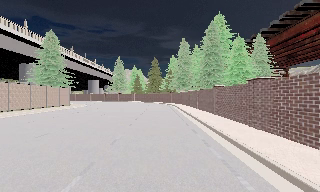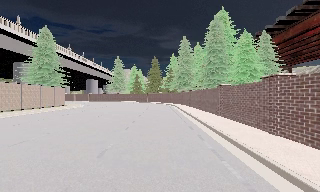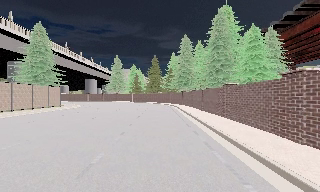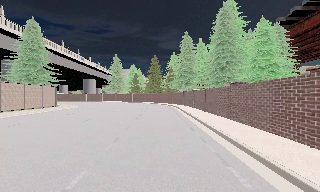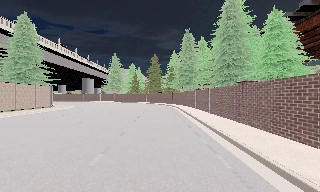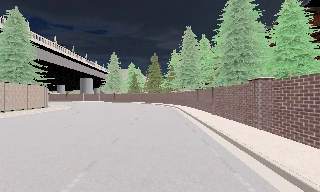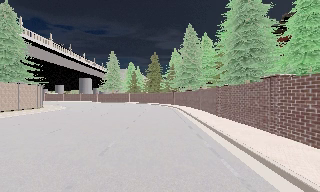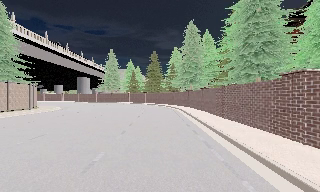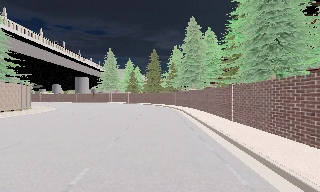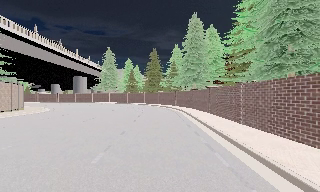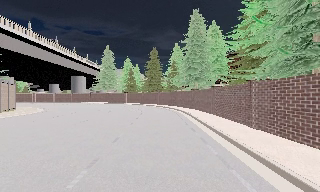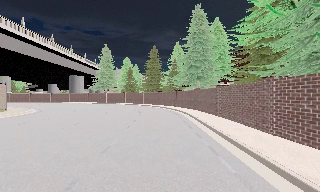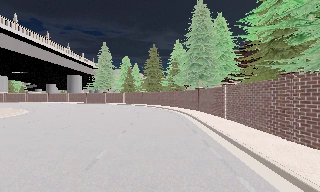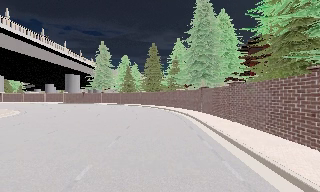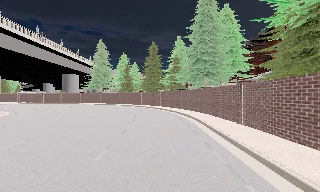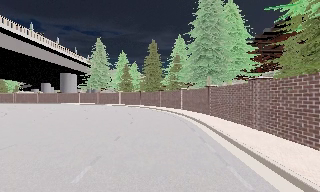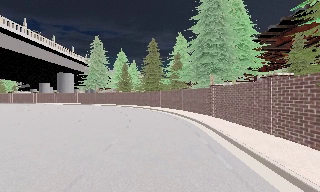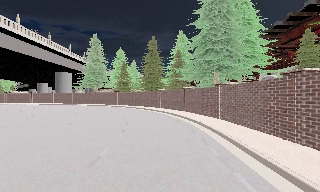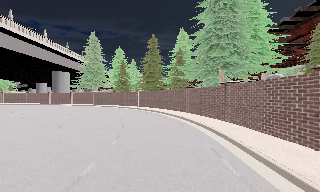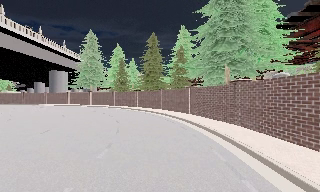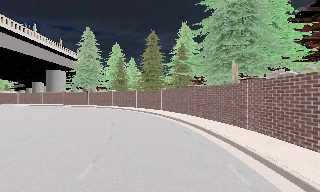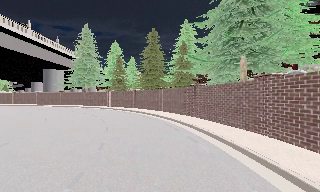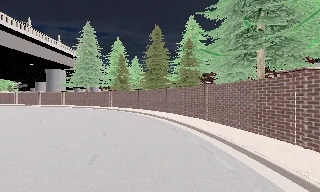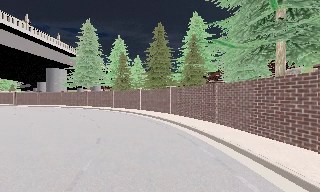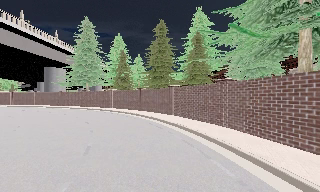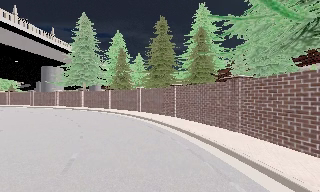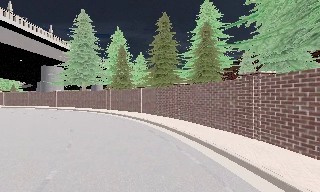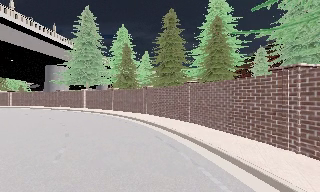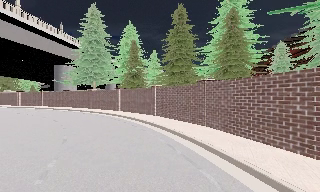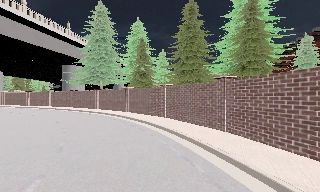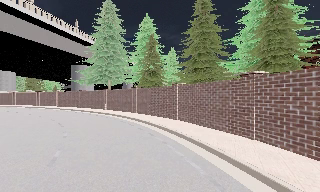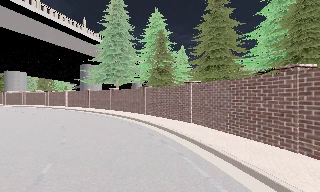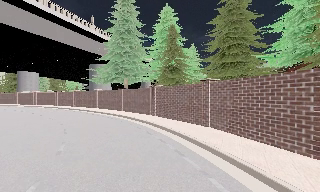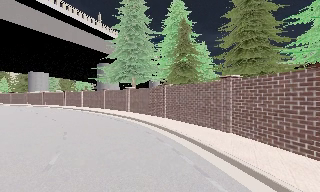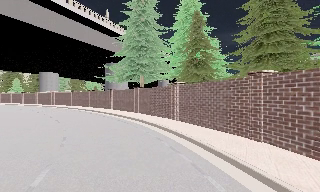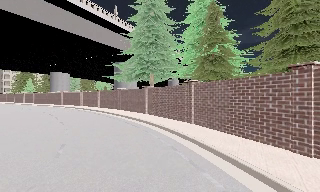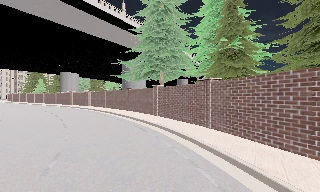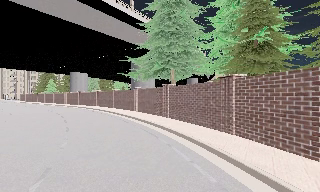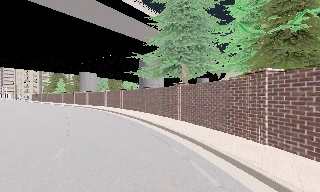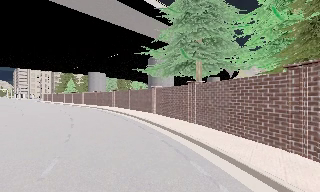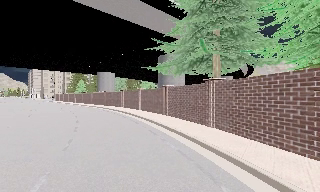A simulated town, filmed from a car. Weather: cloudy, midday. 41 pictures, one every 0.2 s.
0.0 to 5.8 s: The scene slides to the right, as the camera pans about 10 degrees to its left. It travels forward, about 35 m, so what stands in front looms larger.
5.8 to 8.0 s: The camera swings to its left by about 35 degrees, and the scene slides to the right. It travels forward, about 13 m.
The film runs forward here.
